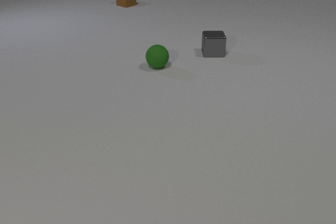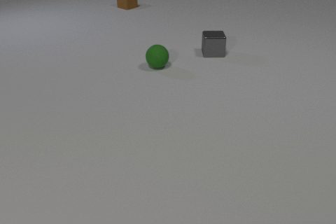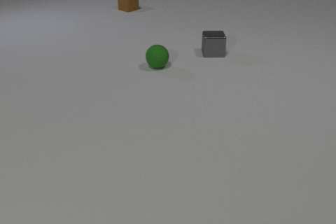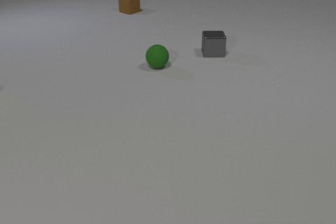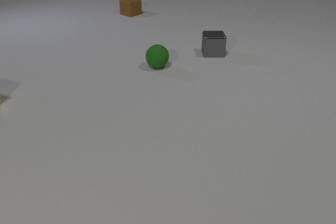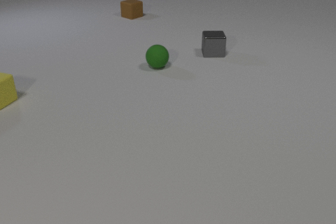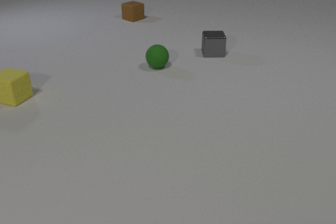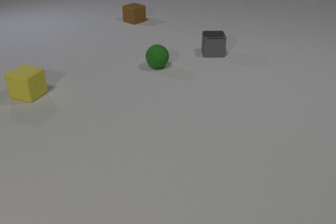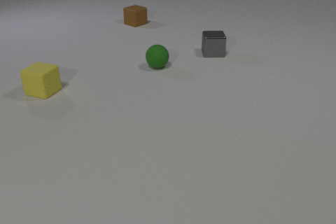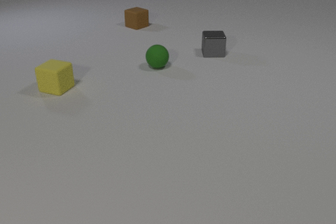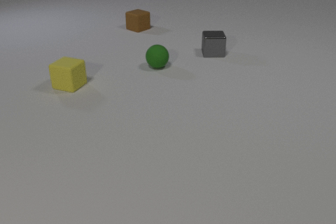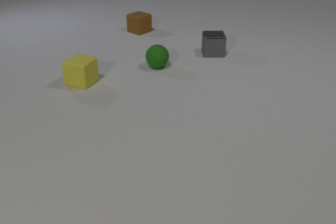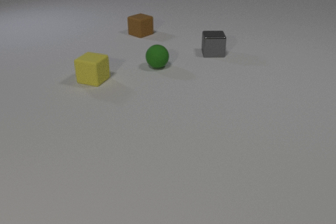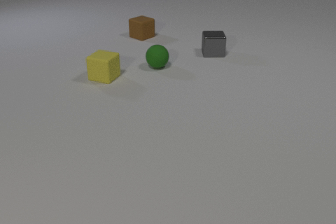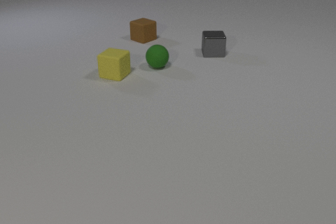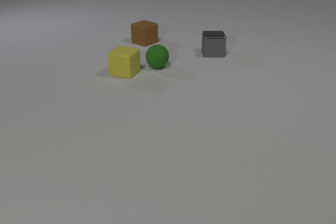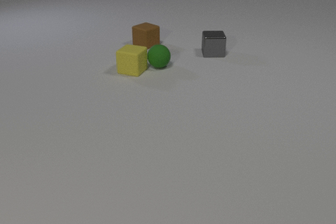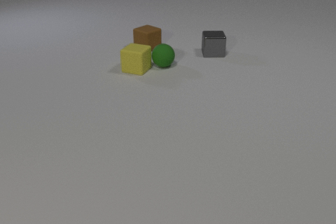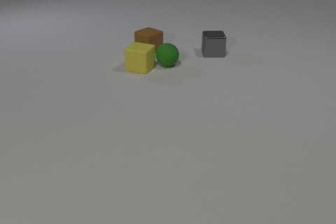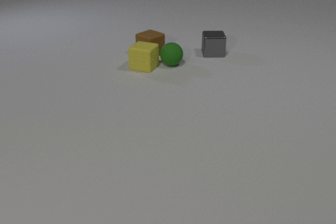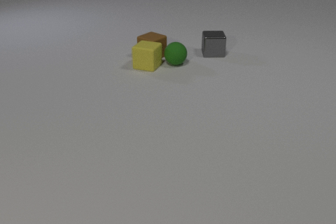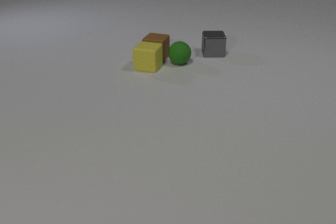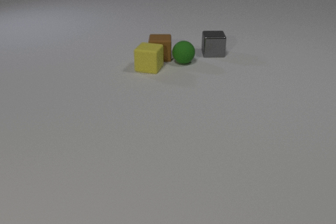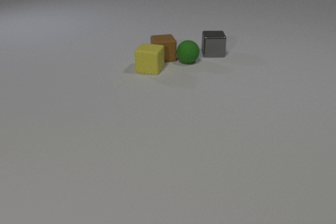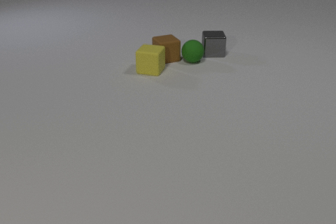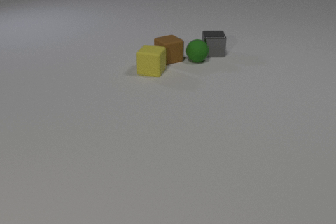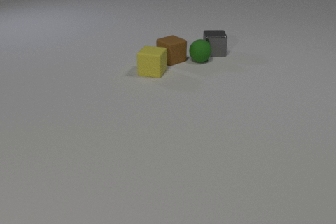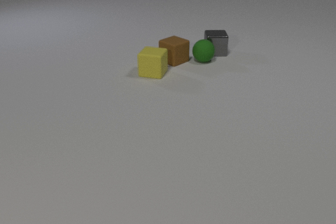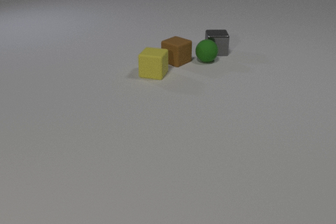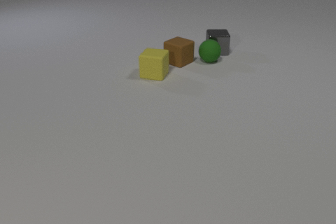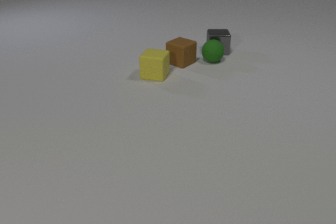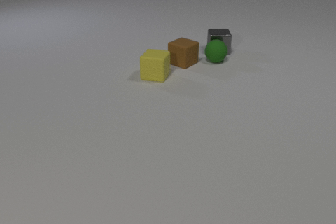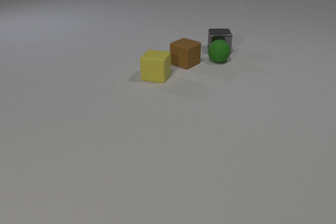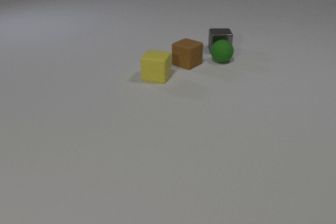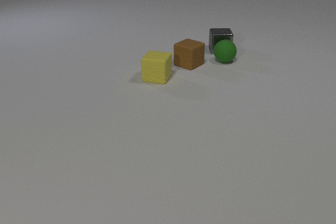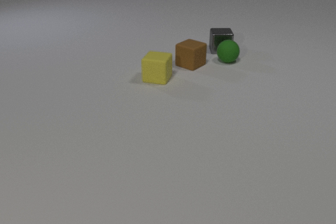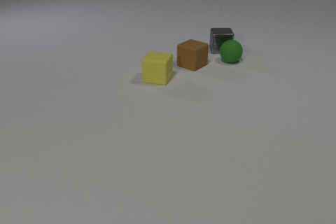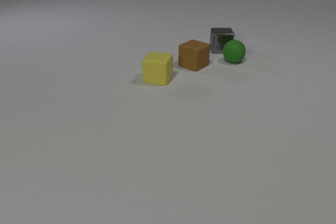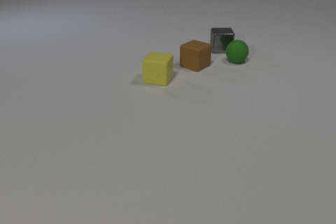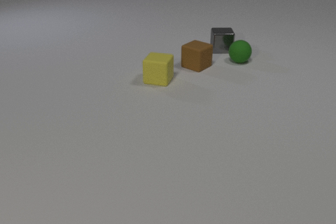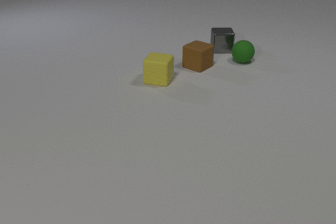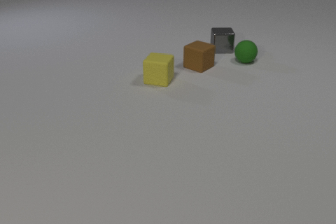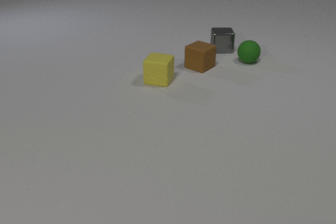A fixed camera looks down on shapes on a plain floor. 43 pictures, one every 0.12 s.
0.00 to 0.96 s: The yellow rubber cube comes in at the left edge, slides to the right. The brown rubber cube slides toward the camera.
0.96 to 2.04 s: The yellow rubber cube slides to the right. The green rubber sphere rolls to the right. The brown rubber cube slides toward the camera. The yellow rubber cube and the green rubber sphere collide.
2.04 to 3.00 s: The yellow rubber cube slides to the right. The green rubber sphere rolls to the right and away from the camera. The brown rubber cube slides toward the camera and to the right, spins counterclockwise seen from above by about 75 degrees, its near face sliding to the right. The yellow rubber cube and the brown rubber cube collide. The green rubber sphere and the brown rubber cube collide. The green rubber sphere and the gray metal cube collide.
3.00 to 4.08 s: The yellow rubber cube slides toward the camera. The green rubber sphere rolls to the right. The brown rubber cube slides to the right and toward the camera. The gray metal cube slides away from the camera and to the right.
4.08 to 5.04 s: The yellow rubber cube slides toward the camera. The green rubber sphere rolls to the right. The brown rubber cube slides to the right and toward the camera.
What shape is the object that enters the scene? cube.
Are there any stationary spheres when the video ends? no.
What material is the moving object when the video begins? rubber.
